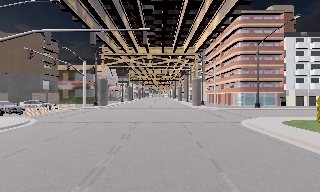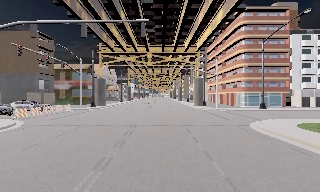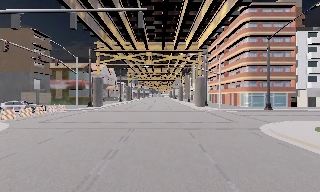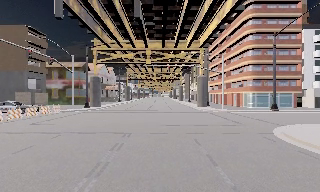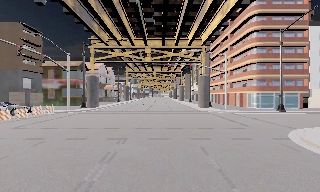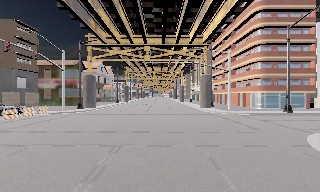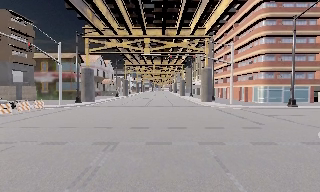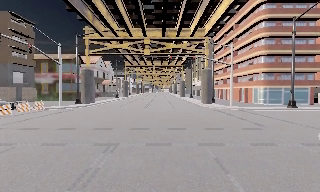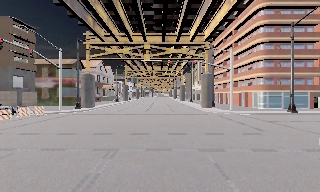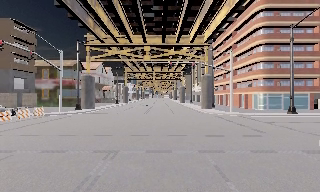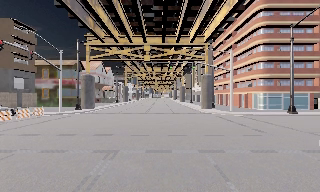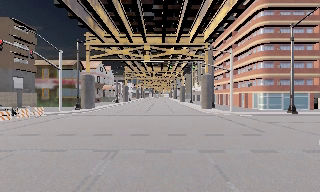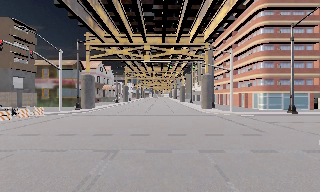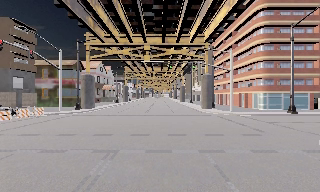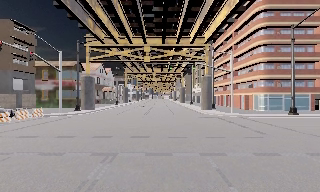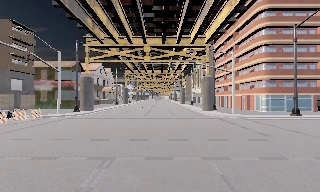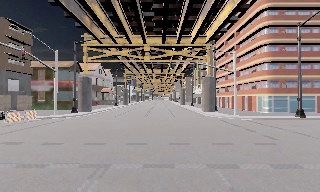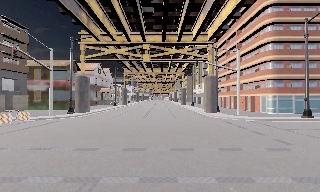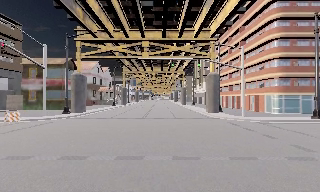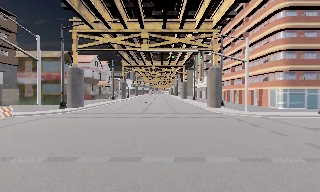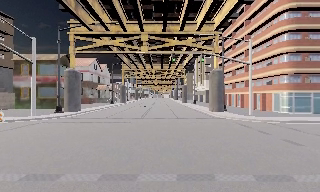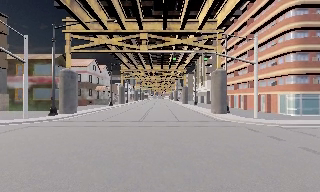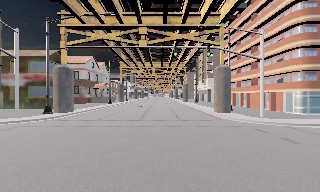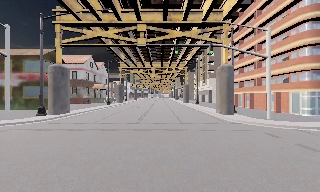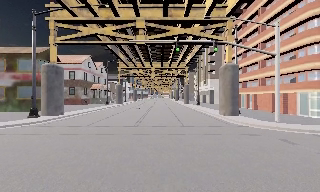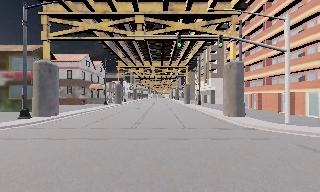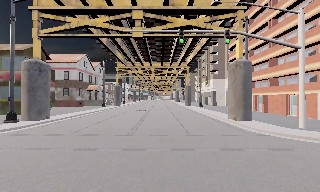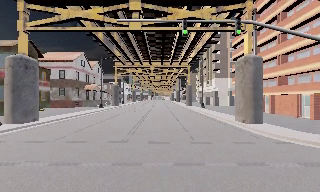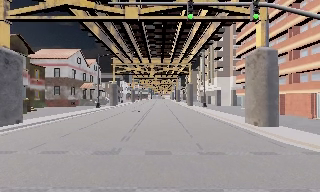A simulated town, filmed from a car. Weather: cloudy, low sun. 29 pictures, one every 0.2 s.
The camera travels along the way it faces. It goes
forward.
0.0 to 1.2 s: The camera travels forward, about 6 m, so what stands in front looms larger.
1.2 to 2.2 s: The camera shifts only a little, or ends up much as it began.
2.2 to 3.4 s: The camera travels forward, about 2 m, so what stands in front looms larger. It gains speed.
3.4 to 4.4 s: The camera travels forward, about 4.5 m, so what stands in front looms larger.
4.4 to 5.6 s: The camera travels forward, about 7 m, so what stands in front looms larger. It gains speed.
The film runs forward here.
